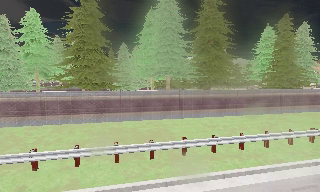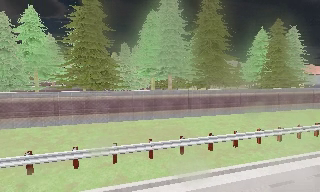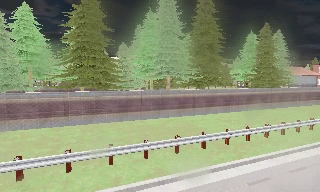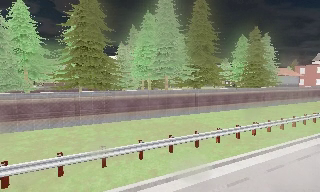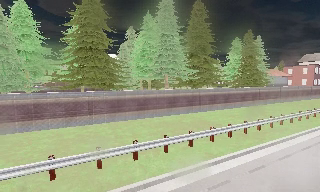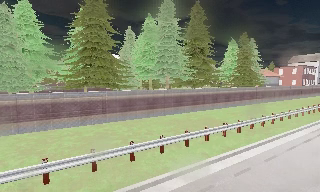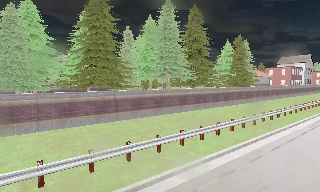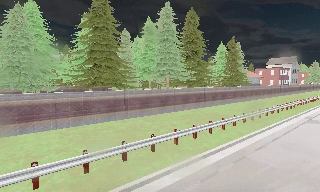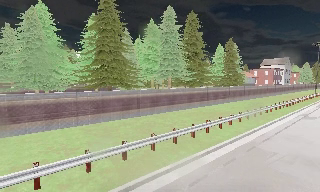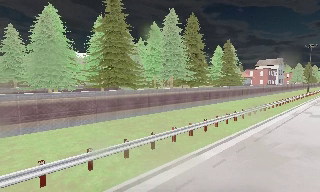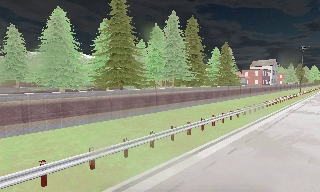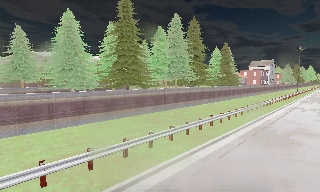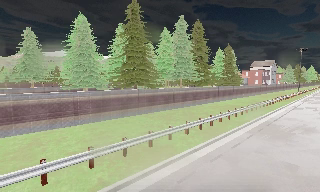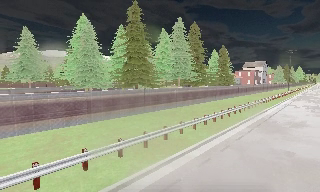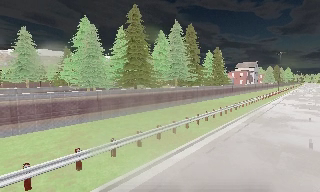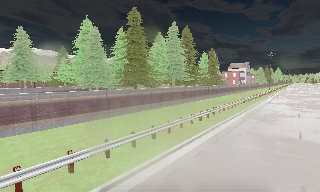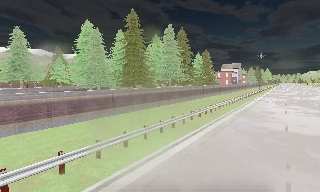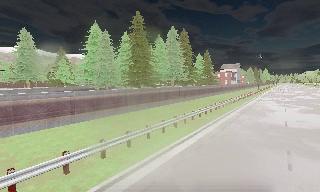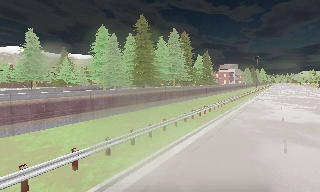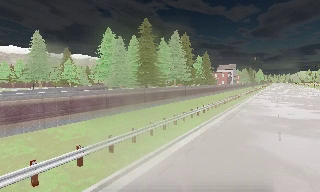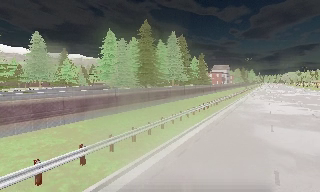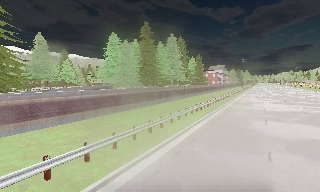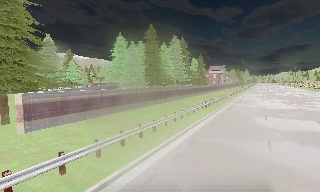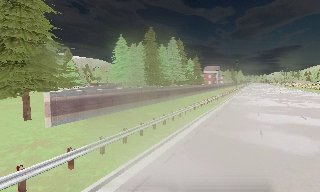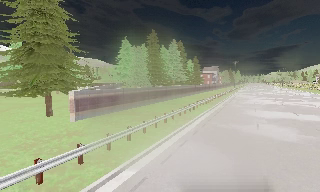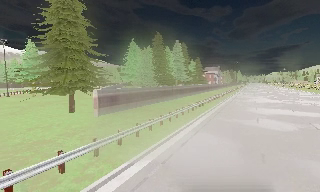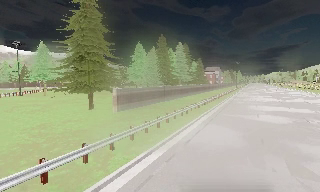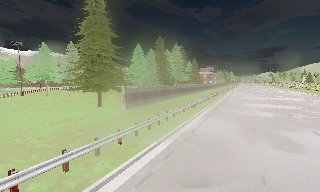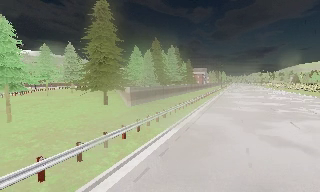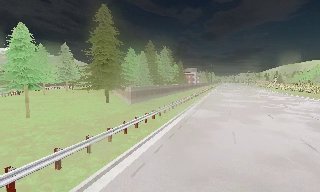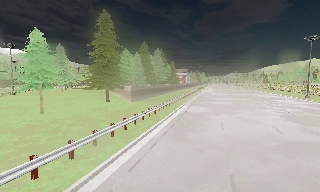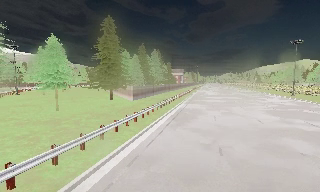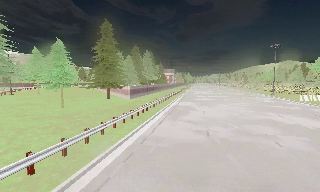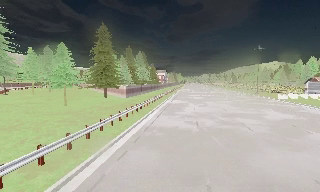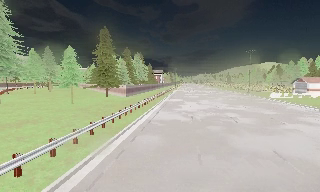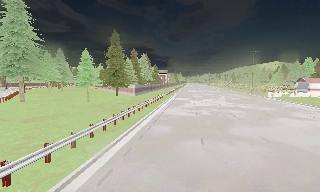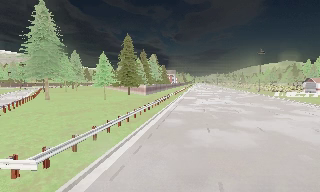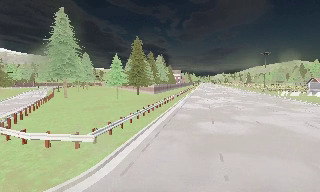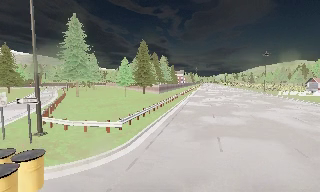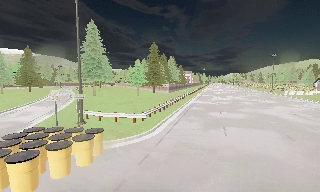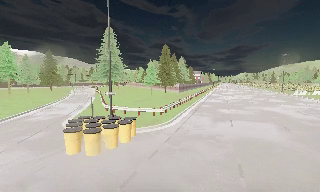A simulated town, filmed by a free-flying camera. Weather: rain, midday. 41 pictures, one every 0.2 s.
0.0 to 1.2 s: The camera pans to its right, which is clockwise from overhead, by about 20 degrees. It travels to its left, about 10 m.
1.2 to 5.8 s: The camera pans to its right, which is clockwise from overhead, by about 35 degrees. It travels backward and to its left, about 40 m.
5.8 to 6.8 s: The camera pans to its right, which is clockwise from overhead, by about 15 degrees. It travels backward, about 12 m, so what stands in front gets smaller.
6.8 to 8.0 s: The scene slides to the right, as the camera pans about 15 degrees to its left. It travels backward, about 14 m, so what stands in front gets smaller.
The film runs backward here.
